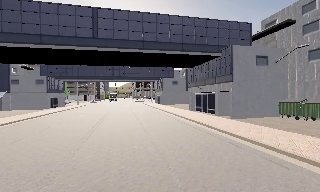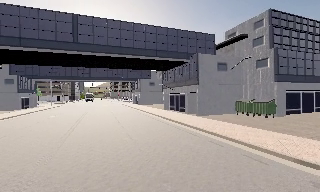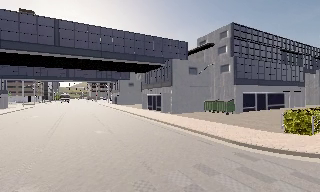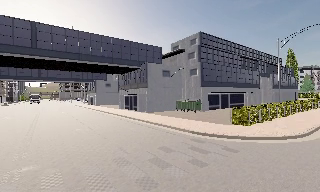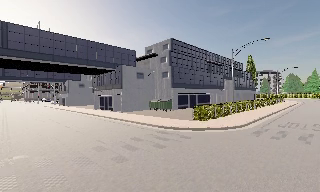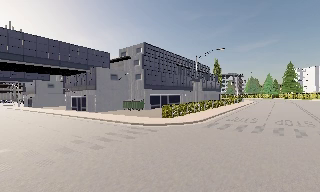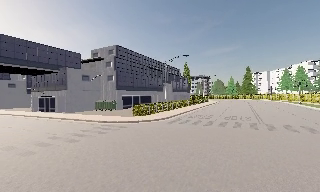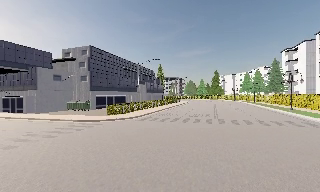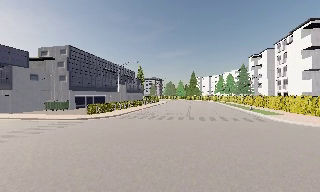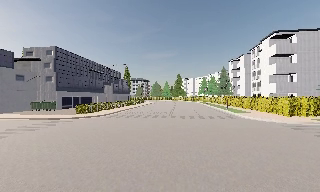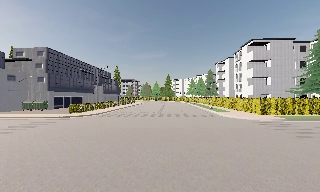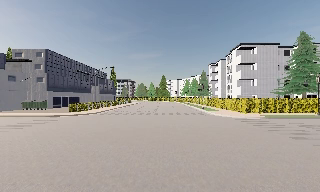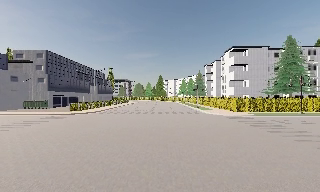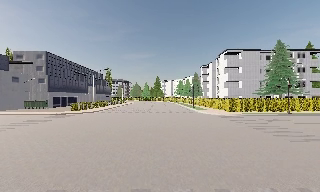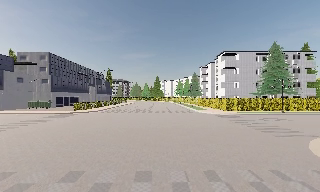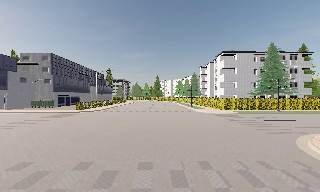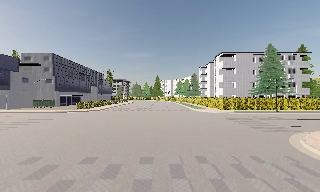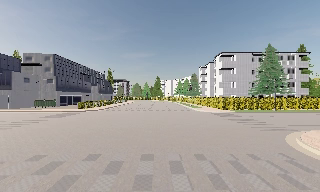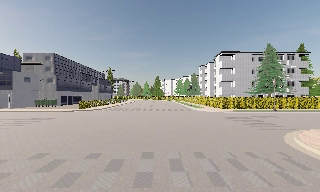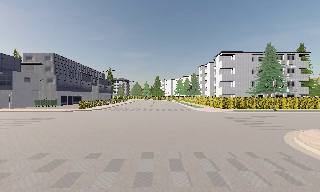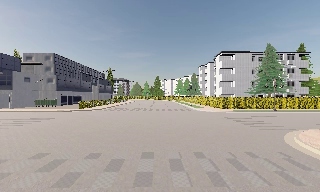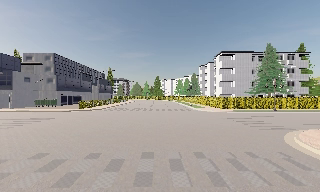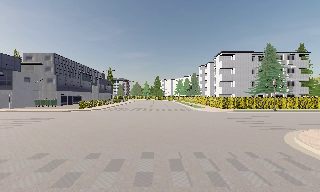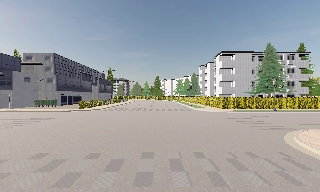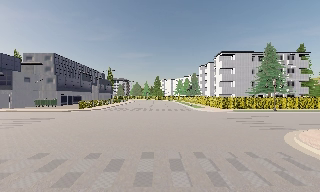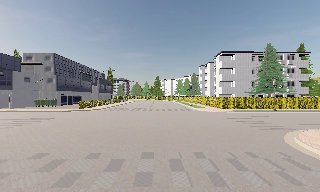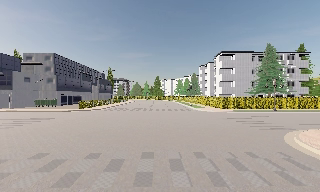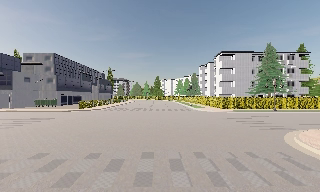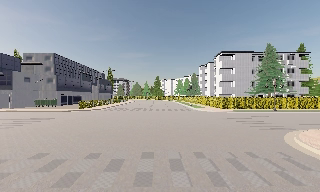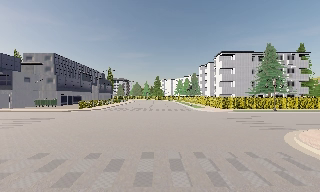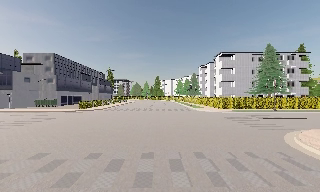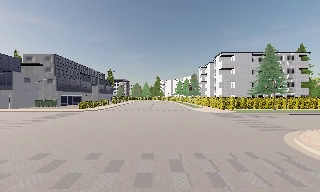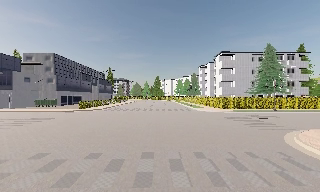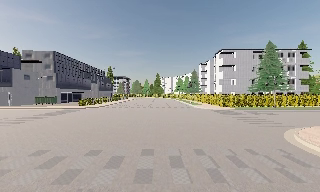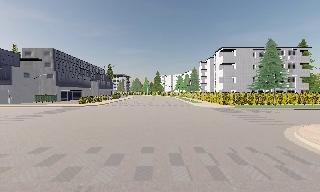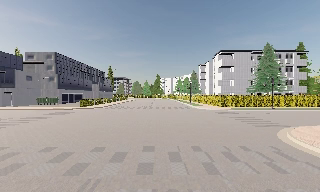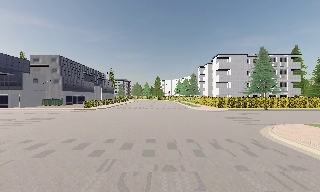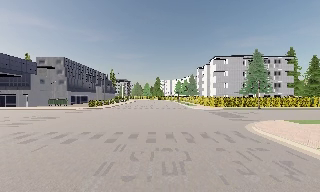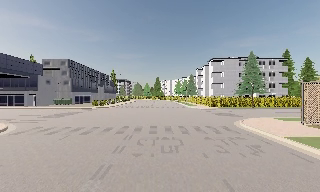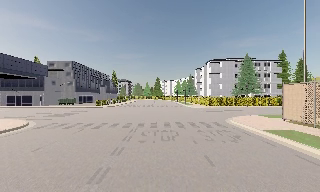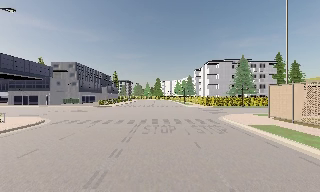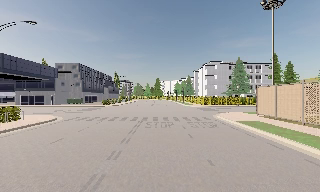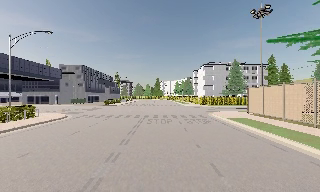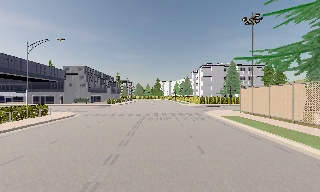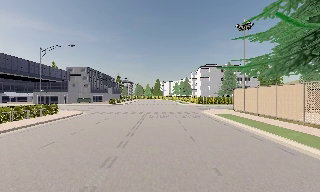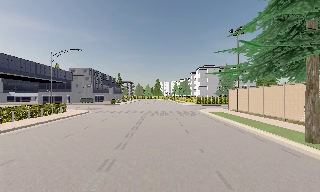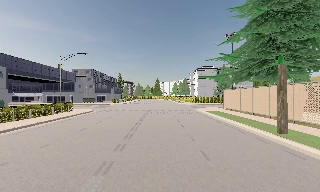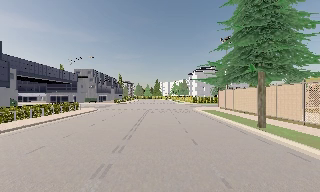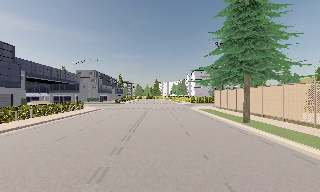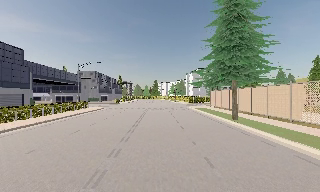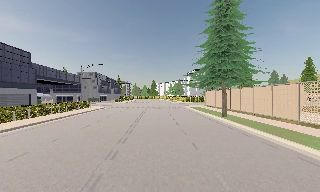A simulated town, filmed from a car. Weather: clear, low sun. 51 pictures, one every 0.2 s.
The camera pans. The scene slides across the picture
to the left.
The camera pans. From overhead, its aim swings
clockwise.
0.0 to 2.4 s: The camera swings to its right by about 75 degrees, and the scene slides to the left. It travels backward, about 20 m.
2.4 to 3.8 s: The camera travels backward, about 3.5 m, so what stands in front gets smaller. It loses speed.
3.8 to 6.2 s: The camera keeps its place and its aim.
6.2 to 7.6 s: The camera travels backward, about 6 m, so what stands in front gets smaller. It gains speed.
7.6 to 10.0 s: The camera travels backward, about 20 m, so what stands in front gets smaller.
The film runs backward here.
